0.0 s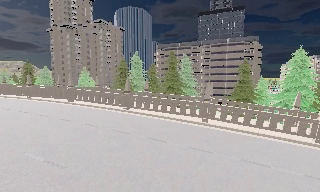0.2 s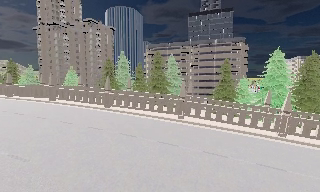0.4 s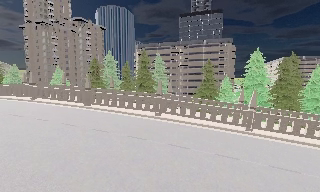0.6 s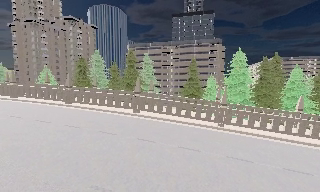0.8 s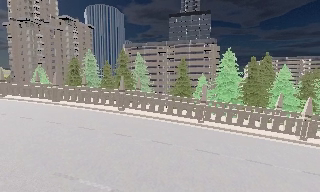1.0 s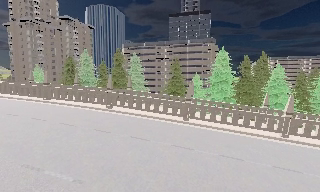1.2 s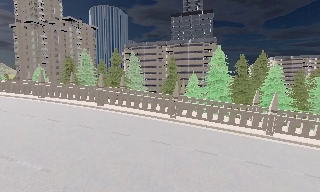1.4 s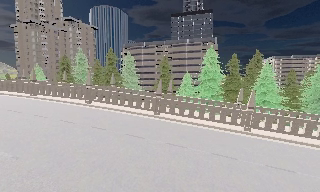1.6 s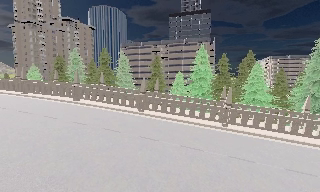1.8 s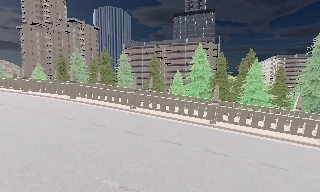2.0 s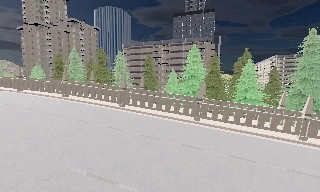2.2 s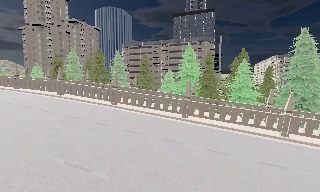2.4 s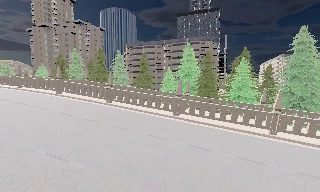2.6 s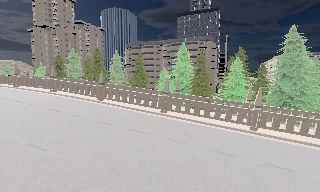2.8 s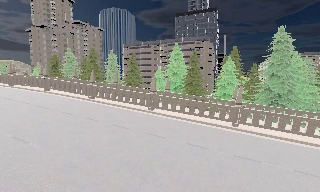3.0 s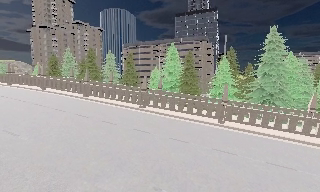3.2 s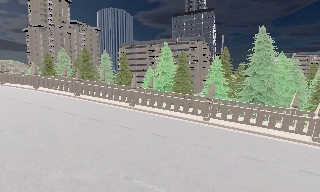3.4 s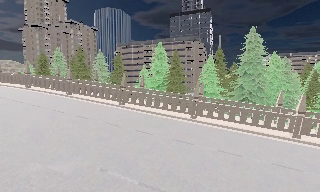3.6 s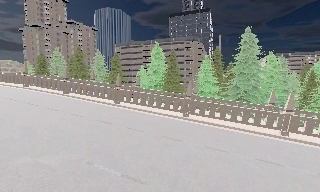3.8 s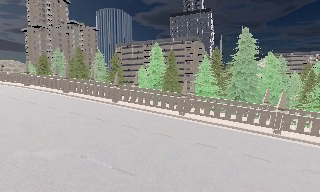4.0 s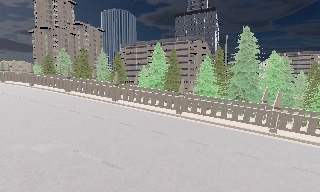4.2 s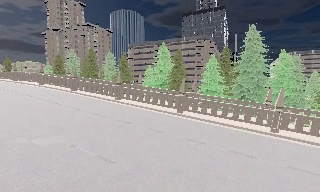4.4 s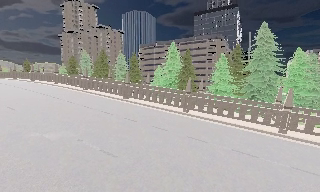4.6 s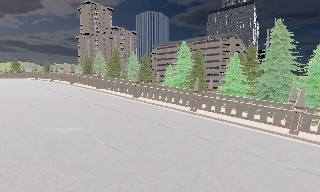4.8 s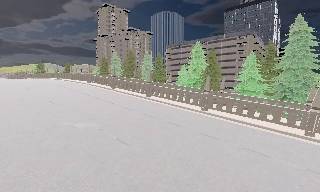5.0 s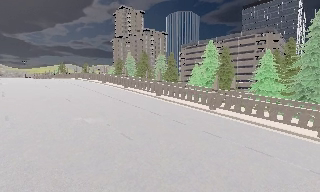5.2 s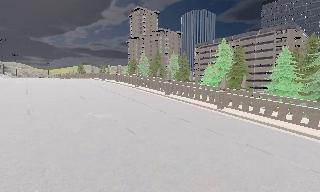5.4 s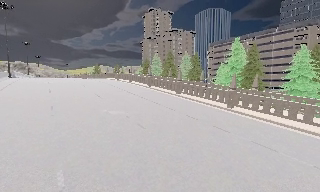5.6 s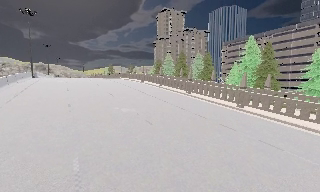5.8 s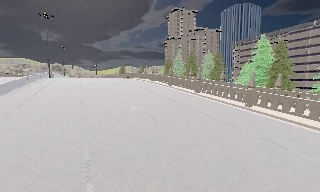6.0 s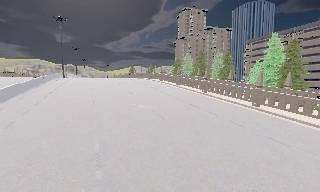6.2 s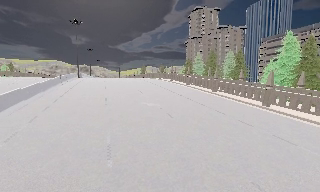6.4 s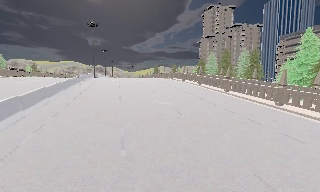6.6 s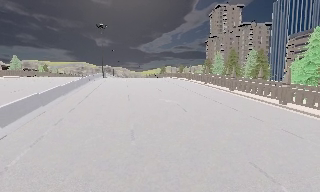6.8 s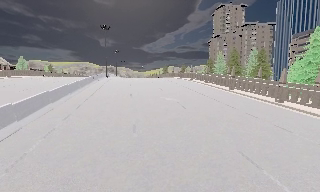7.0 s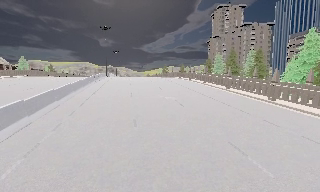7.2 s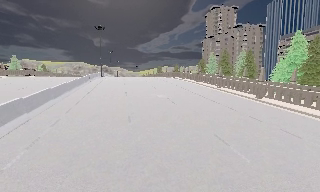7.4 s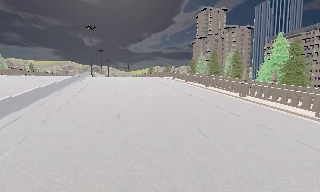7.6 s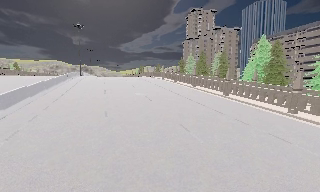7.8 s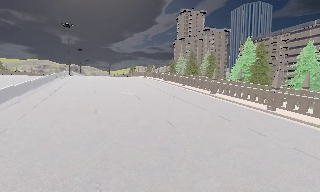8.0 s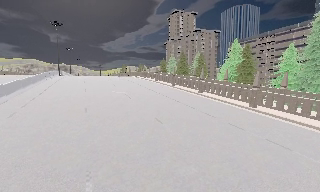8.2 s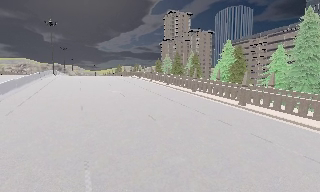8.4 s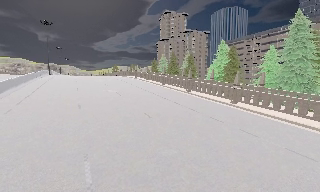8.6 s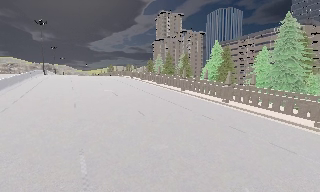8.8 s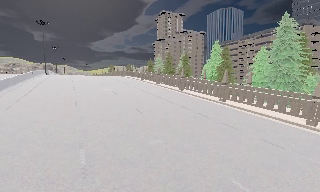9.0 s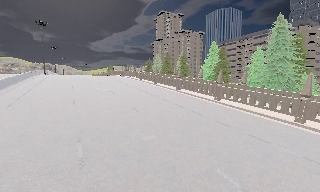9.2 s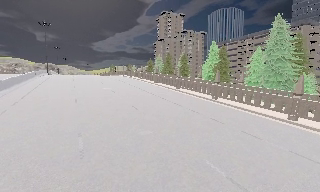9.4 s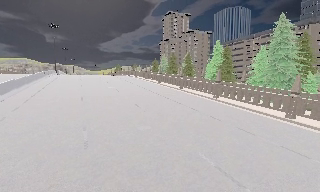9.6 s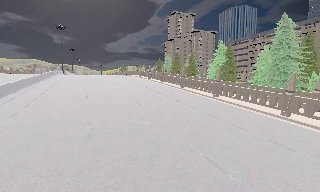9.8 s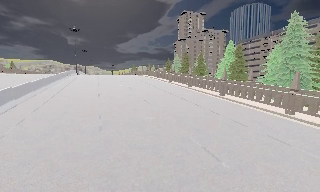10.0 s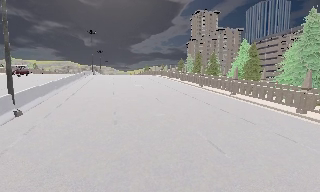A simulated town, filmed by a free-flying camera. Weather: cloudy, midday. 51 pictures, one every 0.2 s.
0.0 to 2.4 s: The camera travels to its right, about 14 m, so close, fixed things drift to the left.
2.4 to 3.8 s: The camera travels to its right and backward, about 6 m, so close, fixed things drift to the left. It loses speed.
3.8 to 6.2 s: The camera pans to its left, which is counterclockwise from overhead, by about 50 degrees. It travels to its right and backward, about 6 m.
6.2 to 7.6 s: The camera travels backward, about 4 m, so what stands in front gets smaller.
7.6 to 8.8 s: The camera travels backward and to its right, about 3 m, so what stands in front gets smaller.
8.8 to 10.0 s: The camera pans to its left, which is counterclockwise from overhead, by about 10 degrees. It travels backward and to its right, about 3.5 m, so what stands in front gets smaller.
The film runs backward here.
